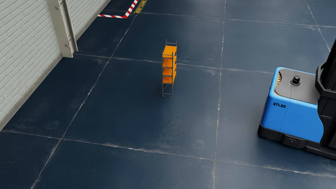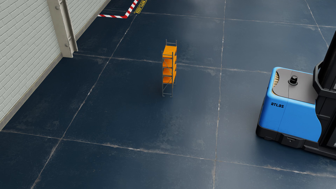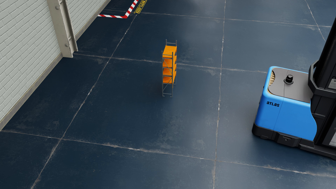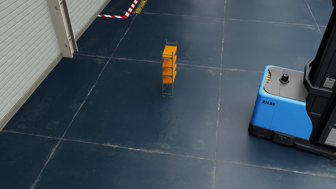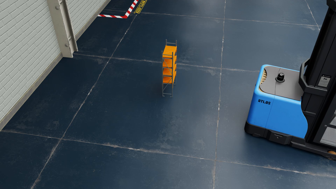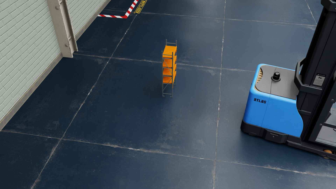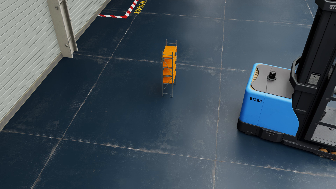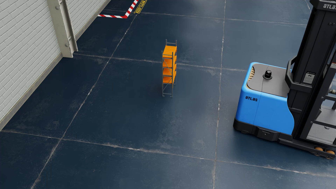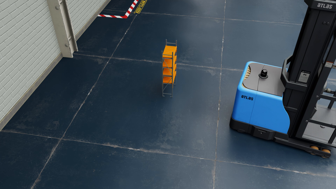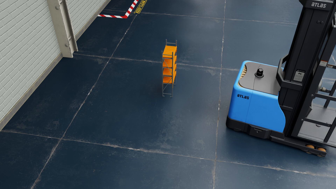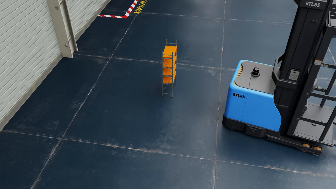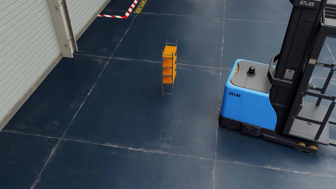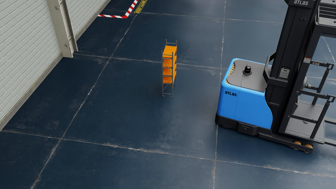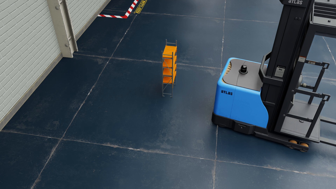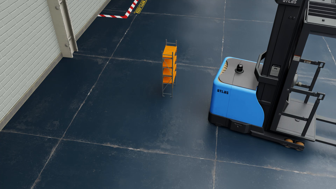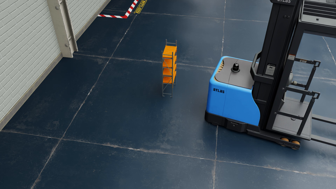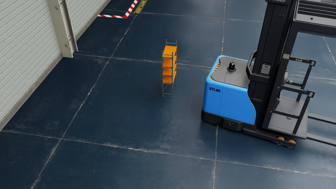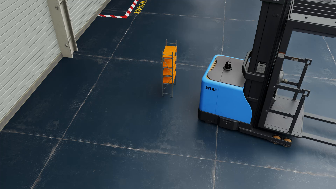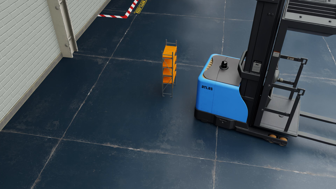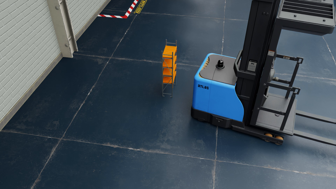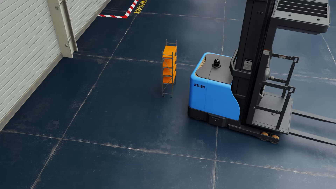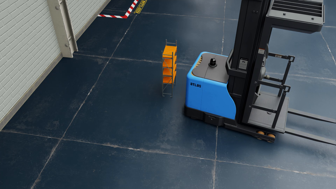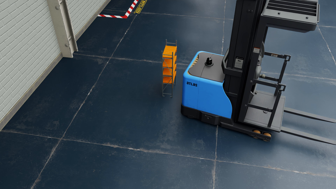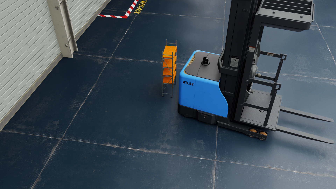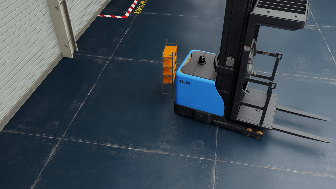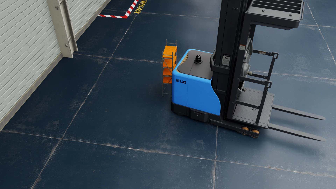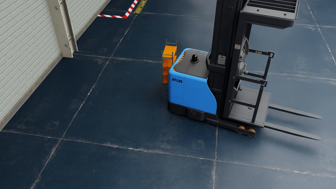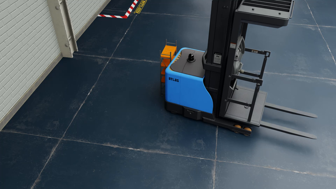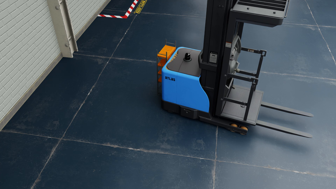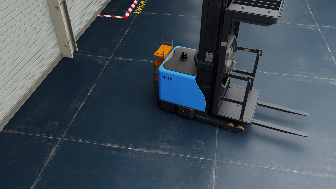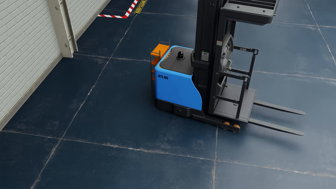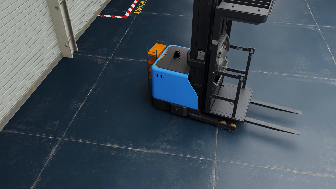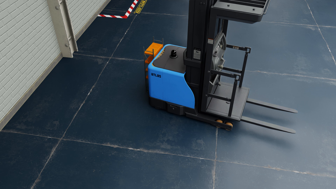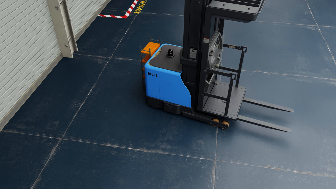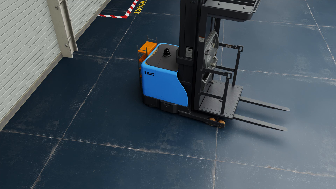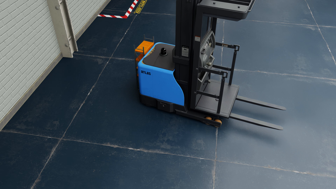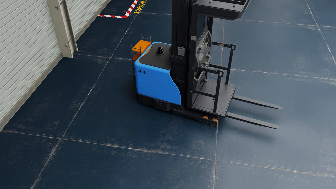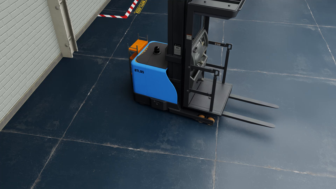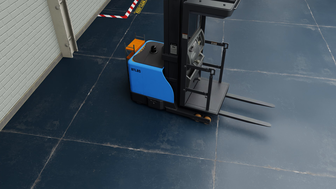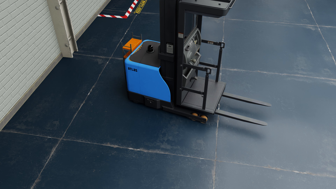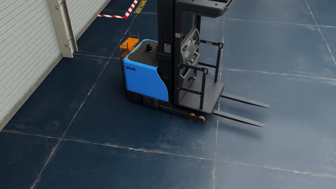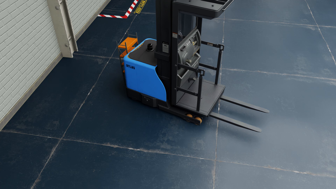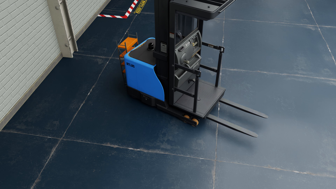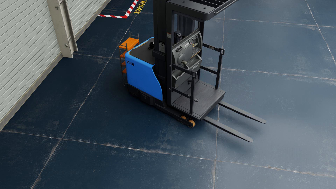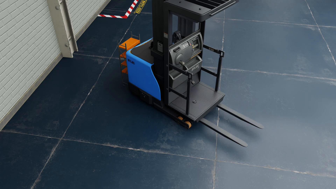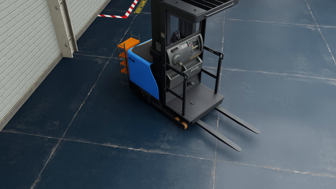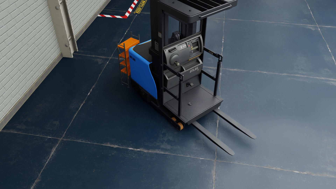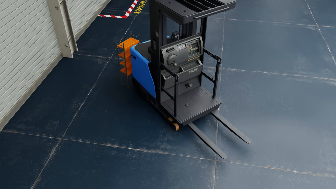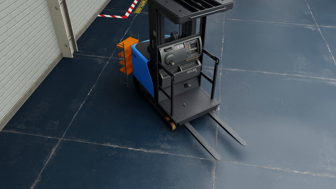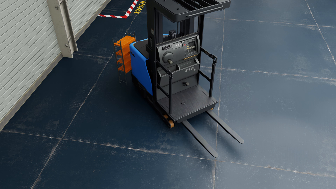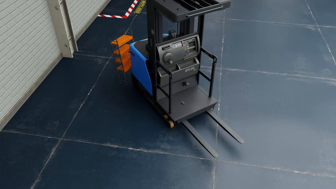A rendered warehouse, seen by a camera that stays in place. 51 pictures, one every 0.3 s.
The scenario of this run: A forklift runs into an object in its way.
